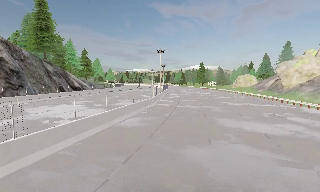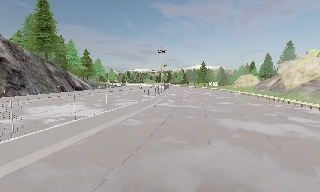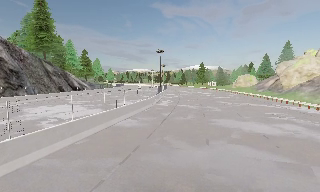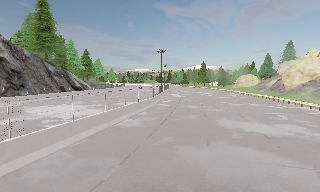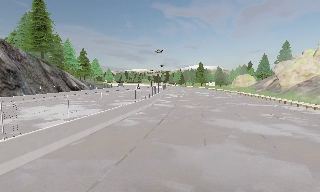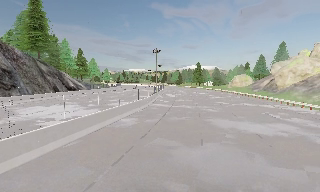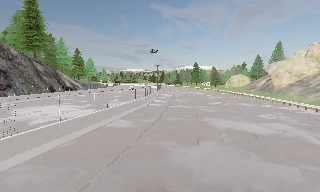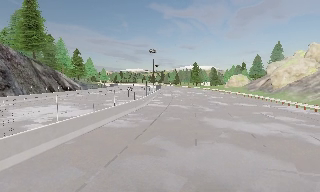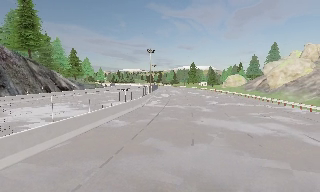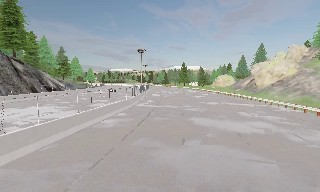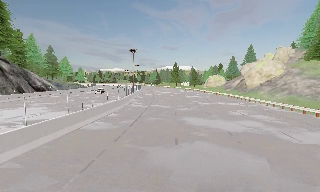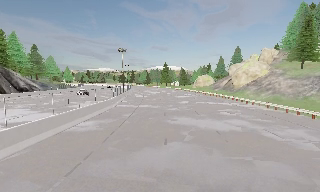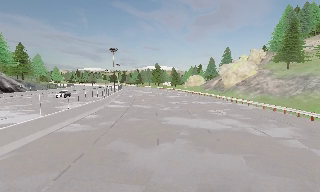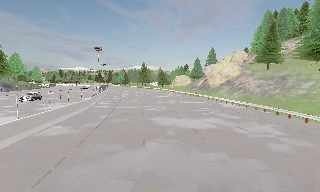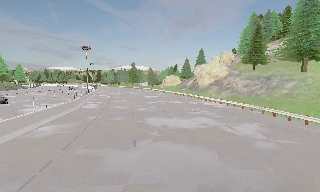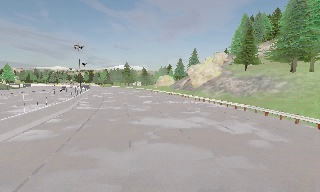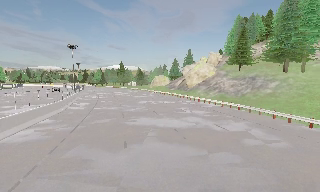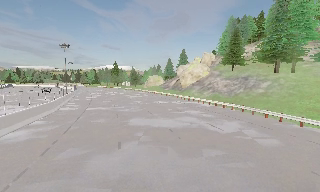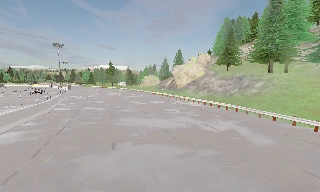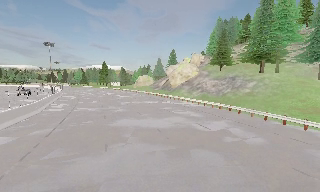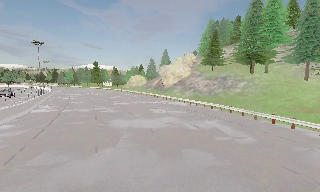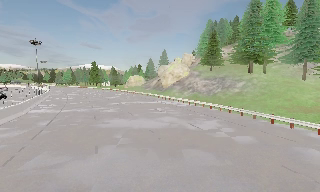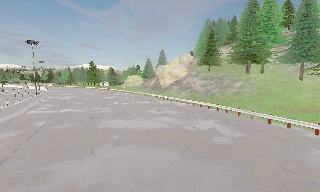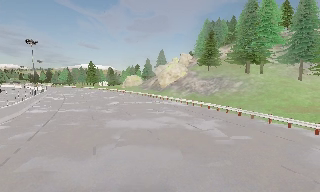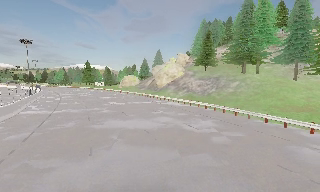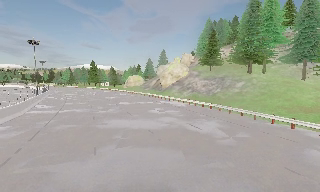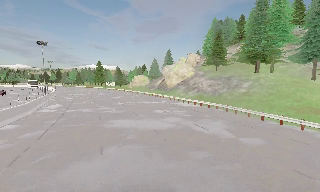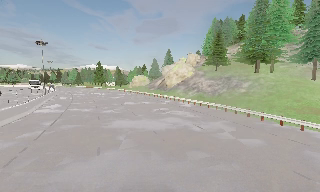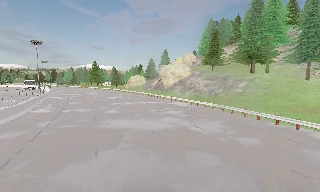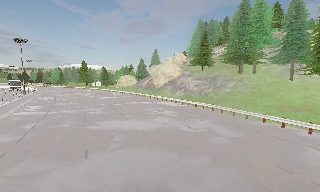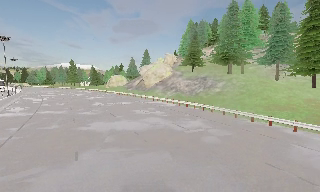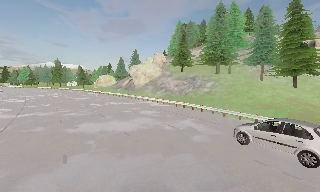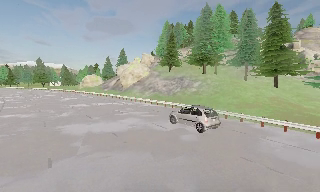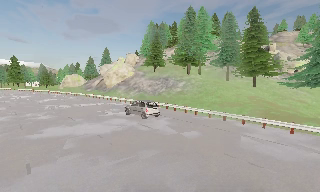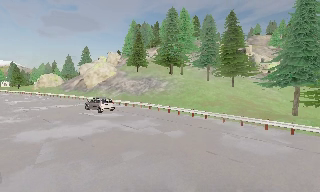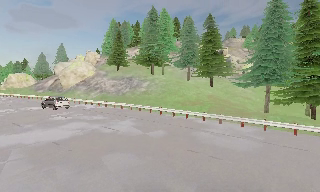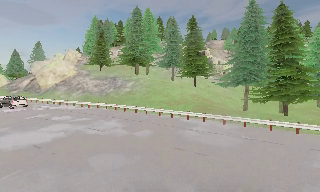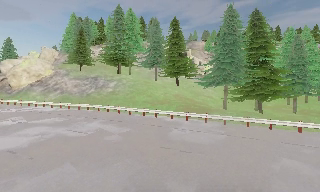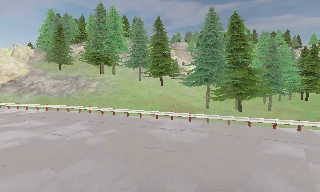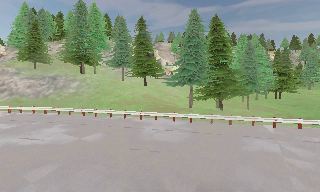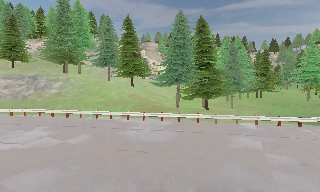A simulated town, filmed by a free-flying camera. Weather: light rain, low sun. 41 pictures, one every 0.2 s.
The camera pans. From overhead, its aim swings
clockwise.
The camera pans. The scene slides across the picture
to the left.
0.0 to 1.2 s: The camera shifts only a little, or ends up much as it began.
1.2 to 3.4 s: The camera pans to its right, which is clockwise from overhead, by about 30 degrees.
3.4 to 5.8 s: The camera travels forward, about 0.5 m, so what stands in front looms larger.
5.8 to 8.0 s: The camera pans to its right, which is clockwise from overhead, by about 60 degrees. It travels to its left, about 0.5 m.
The film runs forward here.
